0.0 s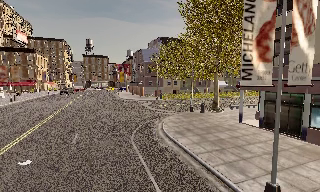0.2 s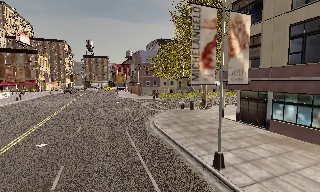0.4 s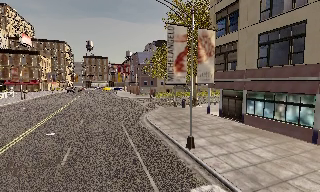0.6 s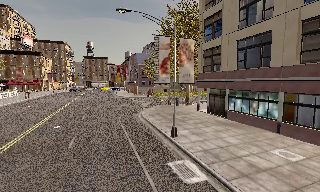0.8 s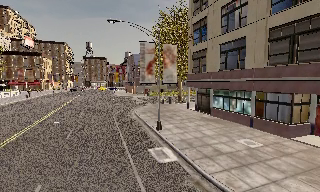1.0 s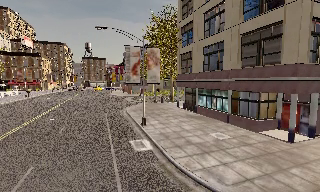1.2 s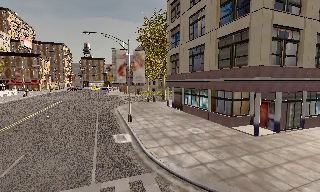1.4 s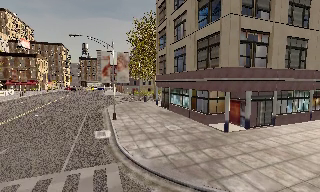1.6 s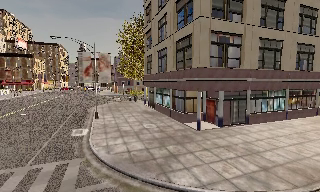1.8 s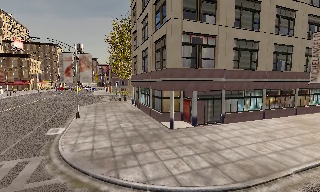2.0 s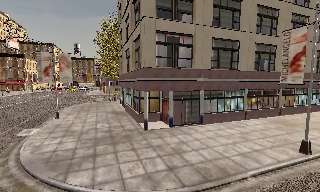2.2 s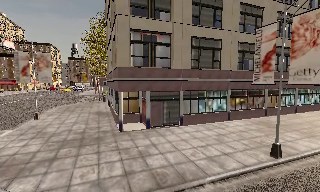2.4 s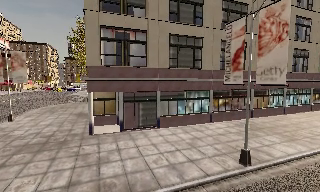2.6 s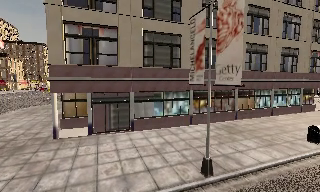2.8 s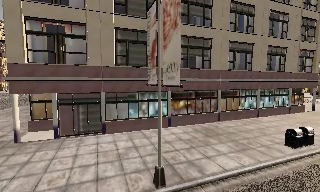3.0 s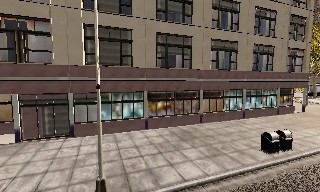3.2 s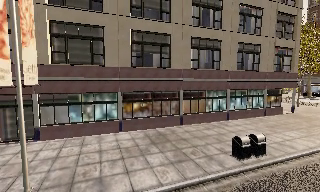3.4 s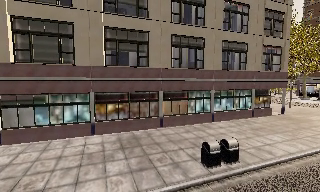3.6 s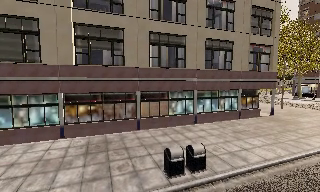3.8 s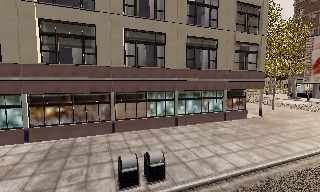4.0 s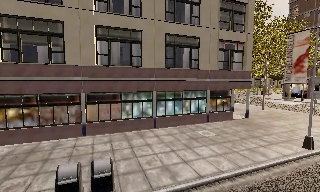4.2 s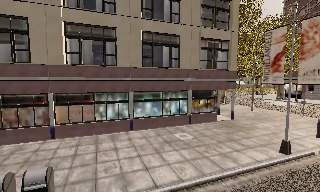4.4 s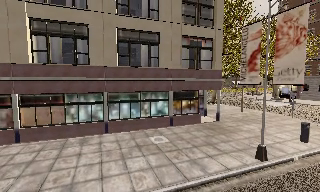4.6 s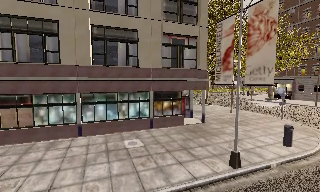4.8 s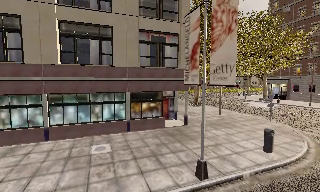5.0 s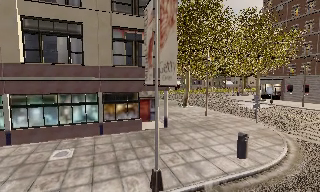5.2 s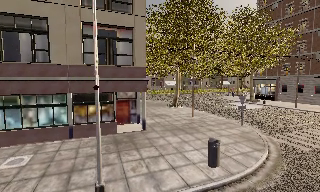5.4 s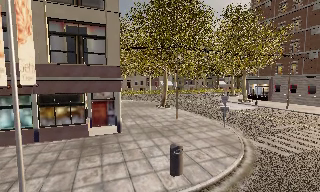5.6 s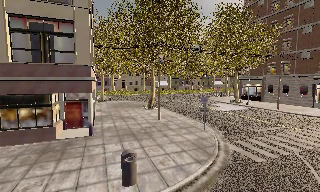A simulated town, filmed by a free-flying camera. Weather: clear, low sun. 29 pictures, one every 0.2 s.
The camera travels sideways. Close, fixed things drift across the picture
to the left.
0.0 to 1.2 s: The camera travels backward and to its right, about 12 m, so what stands in front gets smaller.
1.2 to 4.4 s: The camera travels to its right, about 30 m, so close, fixed things drift to the left.
4.4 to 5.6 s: The camera travels to its right and forward, about 11 m, so close, fixed things drift to the left.
The film runs backward here.
